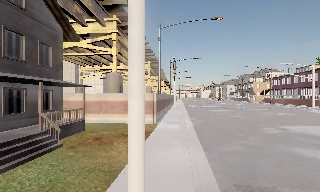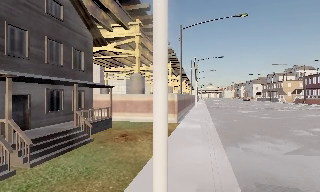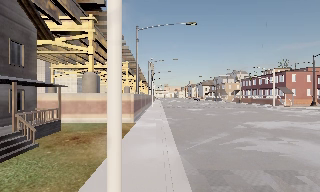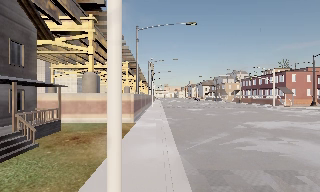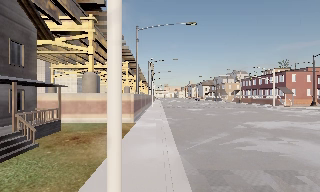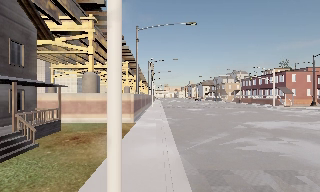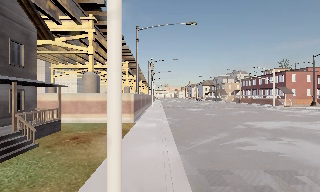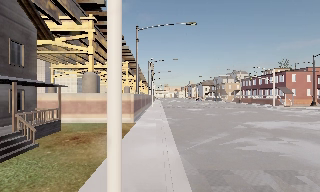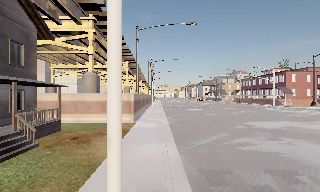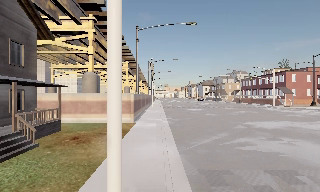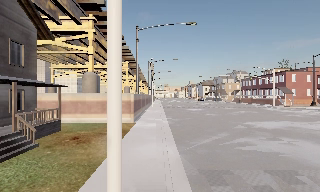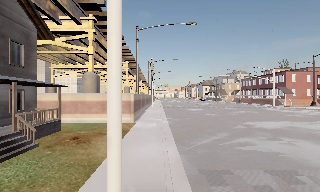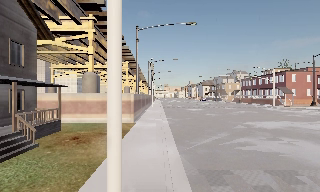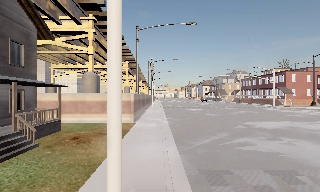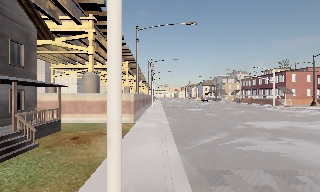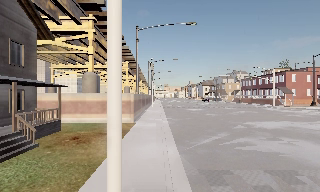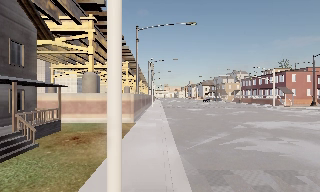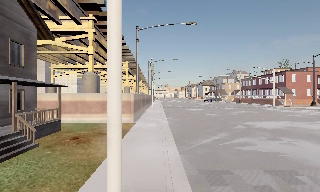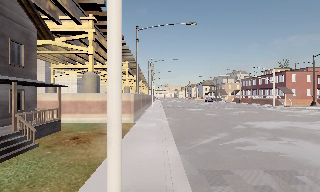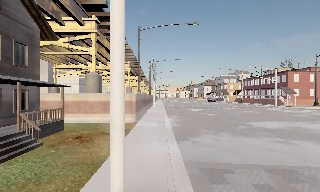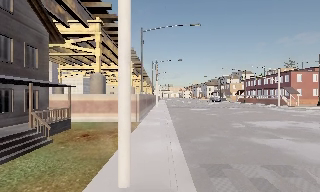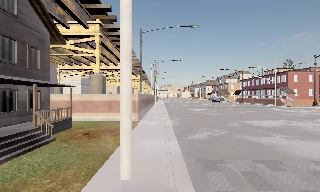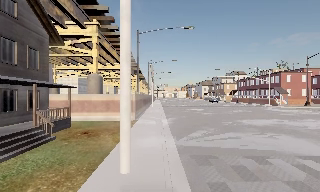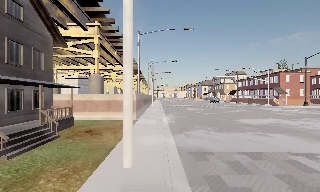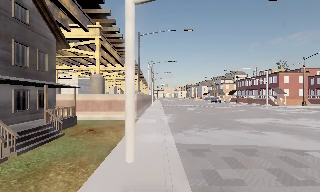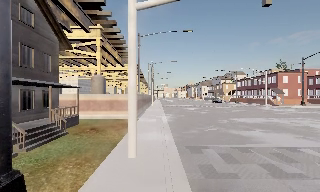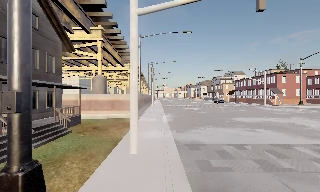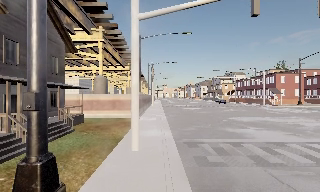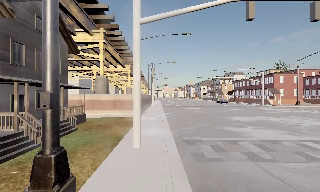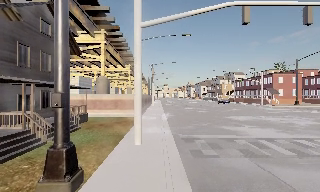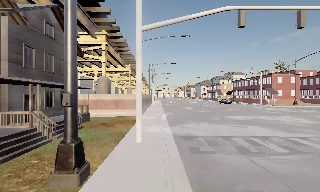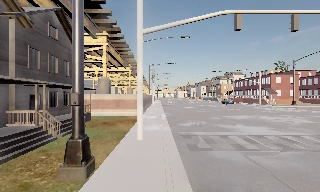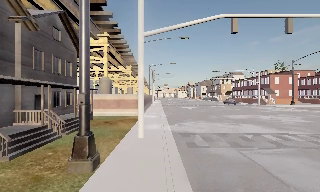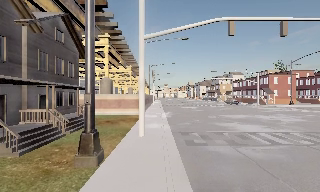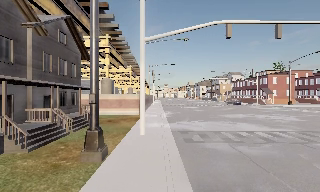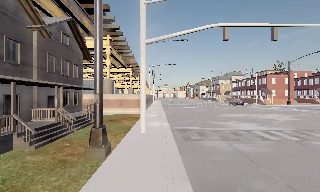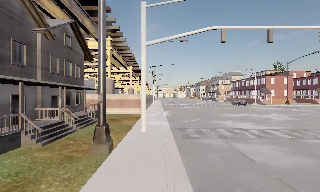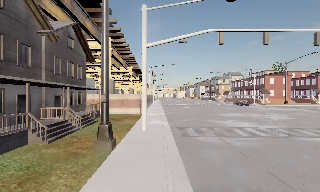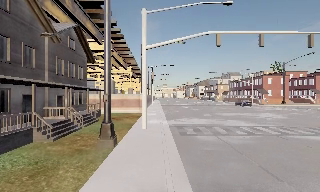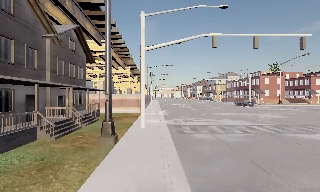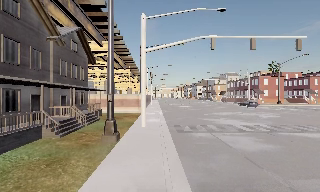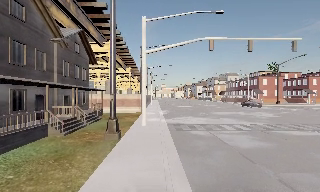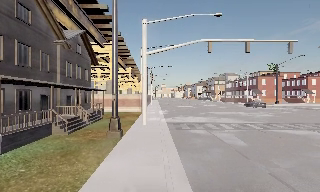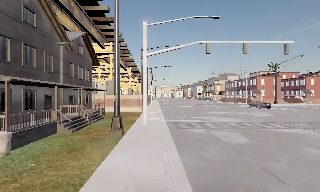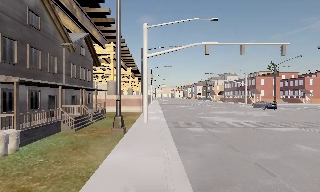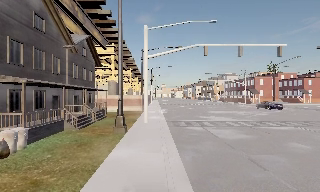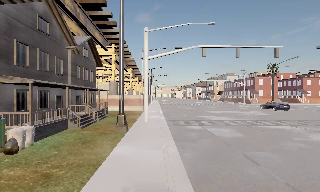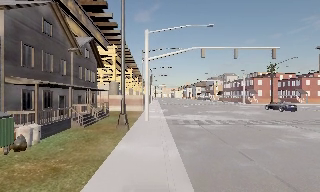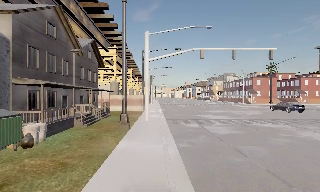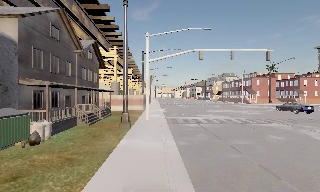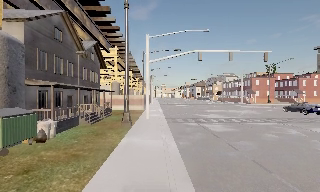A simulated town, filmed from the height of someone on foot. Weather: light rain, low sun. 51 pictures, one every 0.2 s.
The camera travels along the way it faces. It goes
backward.
0.0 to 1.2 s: The camera travels backward, about 0.5 m, so what stands in front gets smaller. It loses speed.
1.2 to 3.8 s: The camera keeps its place and its aim.
3.8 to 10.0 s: The camera travels backward, about 11 m, so what stands in front gets smaller.
The film runs backward here.
